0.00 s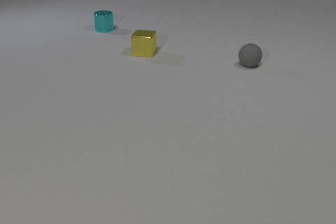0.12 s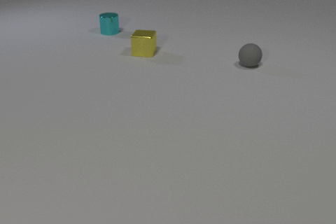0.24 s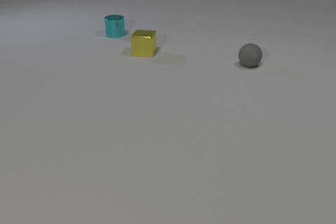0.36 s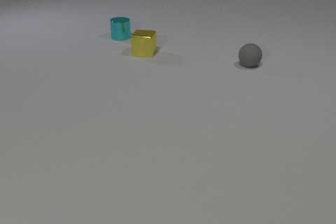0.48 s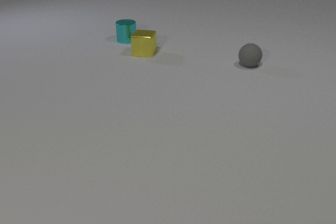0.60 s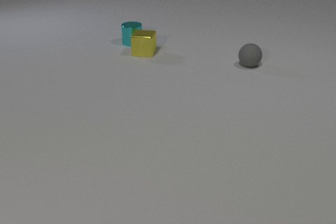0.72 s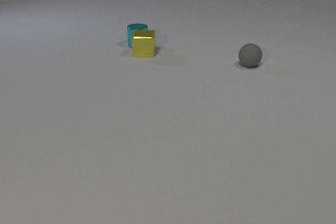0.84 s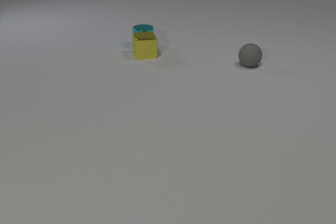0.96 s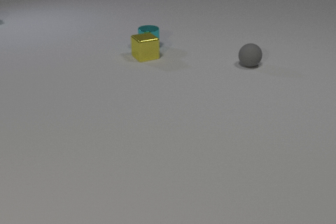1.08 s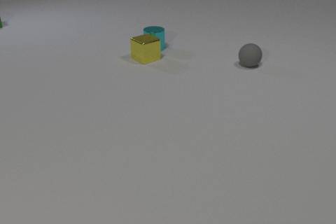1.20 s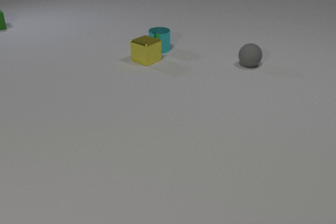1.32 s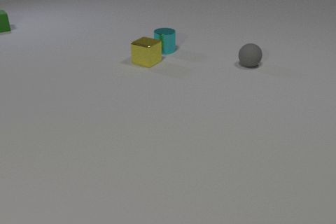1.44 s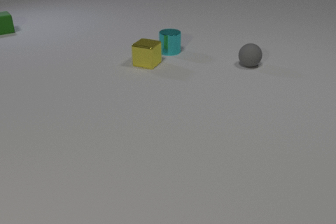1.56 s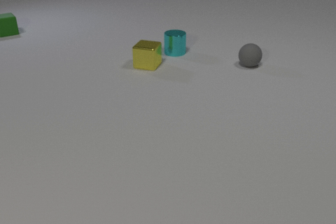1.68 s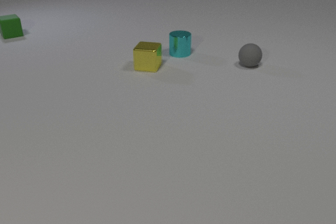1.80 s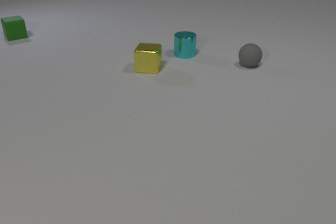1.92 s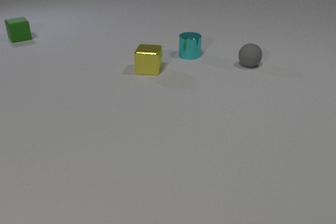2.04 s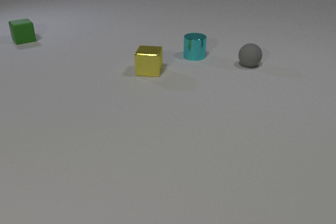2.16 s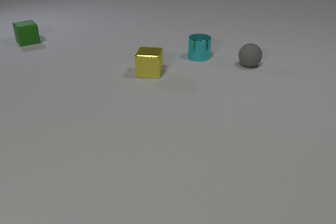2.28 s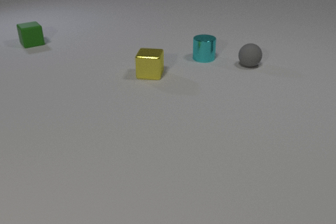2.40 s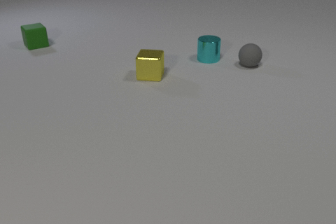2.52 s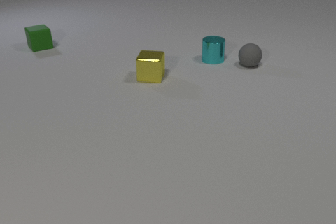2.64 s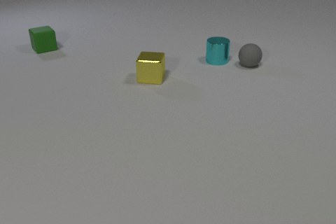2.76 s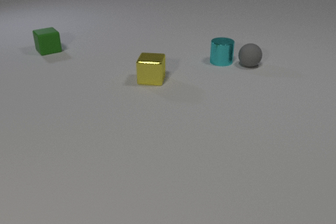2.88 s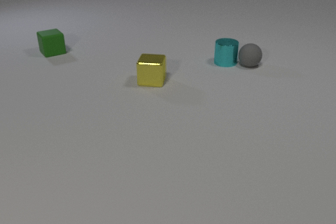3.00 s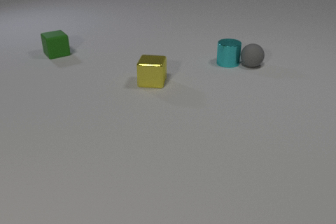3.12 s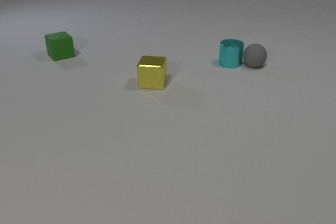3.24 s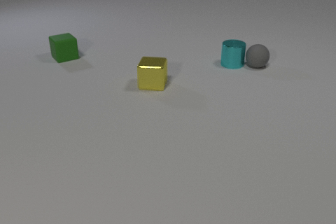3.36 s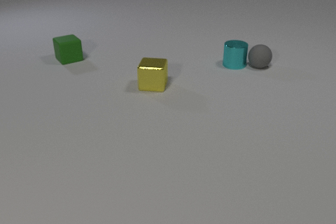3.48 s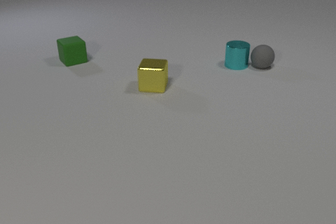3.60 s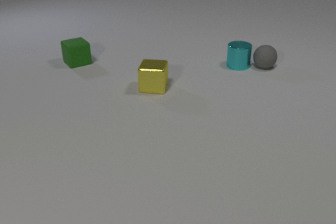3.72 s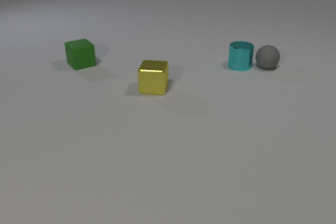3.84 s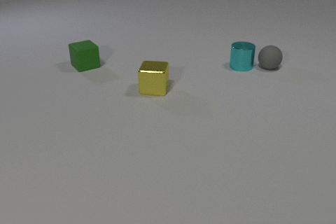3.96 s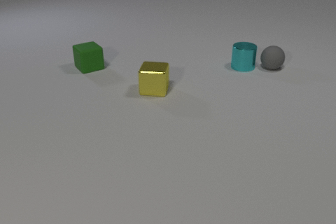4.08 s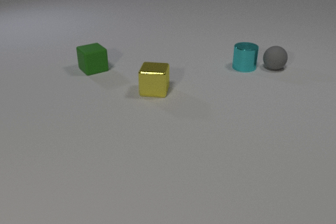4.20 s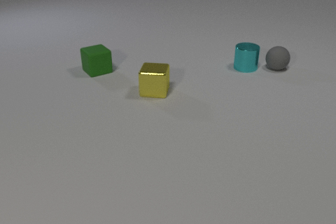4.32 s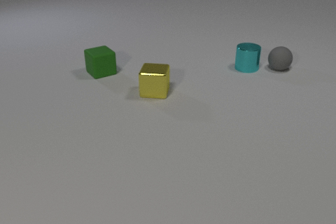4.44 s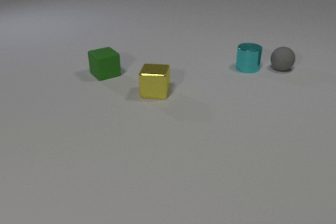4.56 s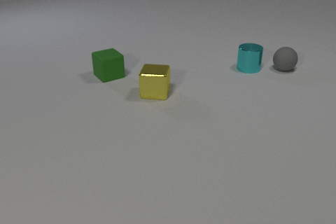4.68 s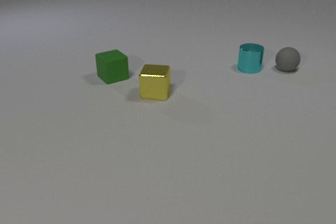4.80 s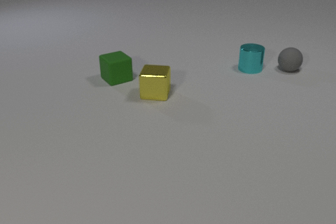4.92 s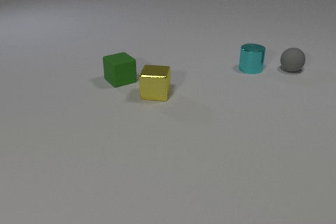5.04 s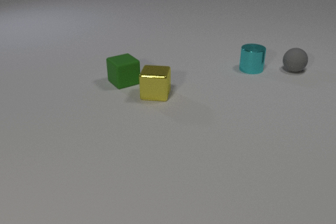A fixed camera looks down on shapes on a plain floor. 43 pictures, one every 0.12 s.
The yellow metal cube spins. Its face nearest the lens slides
to the right.
The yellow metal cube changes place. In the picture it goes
toward the camera.
0.00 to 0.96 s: The cyan metal cylinder slides toward the camera and to the right. The yellow metal cube slides toward the camera, spins counterclockwise seen from above by about 30 degrees, its near face sliding to the right. The cyan metal cylinder and the yellow metal cube collide.
0.96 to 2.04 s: The cyan metal cylinder slides to the right and toward the camera. The yellow metal cube slides toward the camera, spins so that its near face slides to the right, counterclockwise seen from above. The green rubber cube comes in at the left edge, slides toward the camera and to the right.
2.04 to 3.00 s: The cyan metal cylinder slides to the right and toward the camera. The yellow metal cube slides toward the camera. The green rubber cube slides toward the camera and to the right. The cyan metal cylinder and the gray rubber sphere collide.
3.00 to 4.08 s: The cyan metal cylinder slides to the right and toward the camera. The yellow metal cube slides toward the camera. The gray rubber sphere rolls to the right. The green rubber cube slides toward the camera and to the right.
4.08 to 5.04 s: The cyan metal cylinder slides to the right. The yellow metal cube slides toward the camera. The gray rubber sphere rolls to the right. The green rubber cube slides toward the camera and to the right.
How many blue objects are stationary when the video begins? 0.
How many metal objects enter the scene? 0.
What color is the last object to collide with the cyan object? gray.
